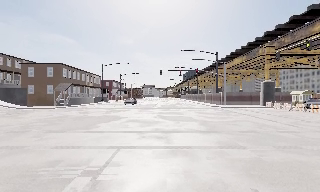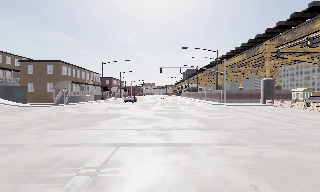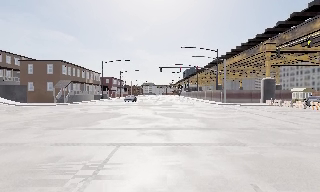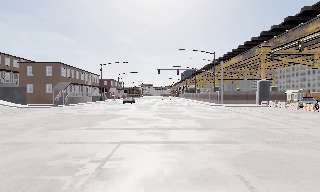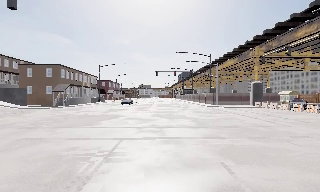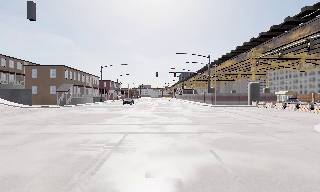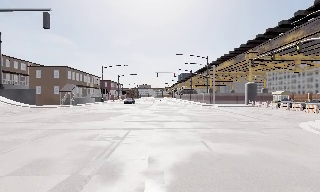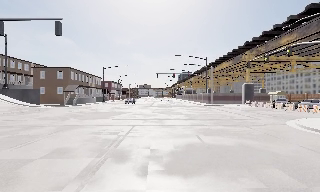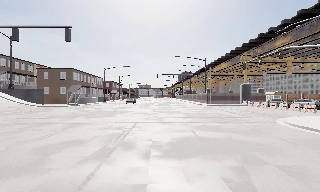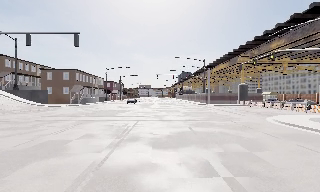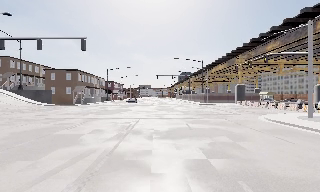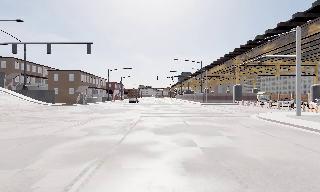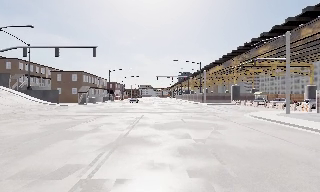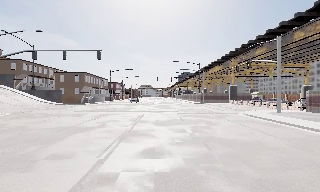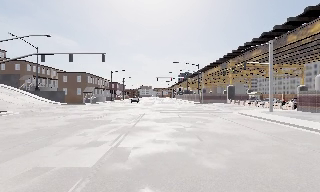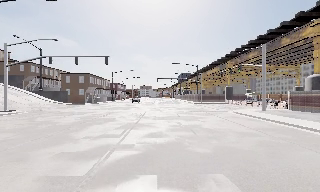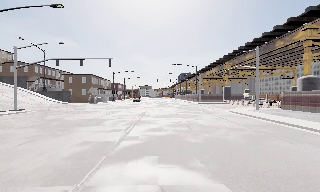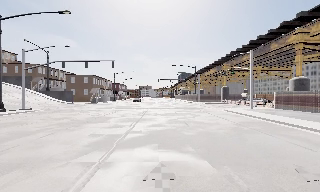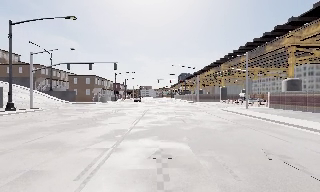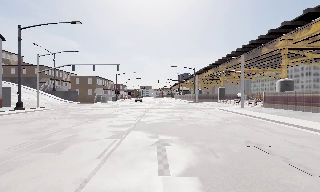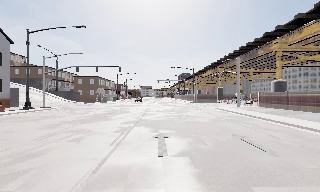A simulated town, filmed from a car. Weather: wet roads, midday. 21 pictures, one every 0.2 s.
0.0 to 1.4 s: The camera travels backward, about 4.5 m, so what stands in front gets smaller. It gains speed.
1.4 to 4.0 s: The camera travels backward, about 15 m, so what stands in front gets smaller.
The film runs backward here.
